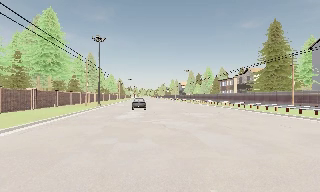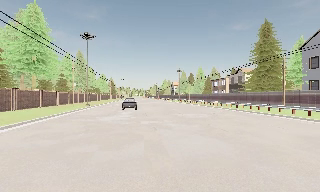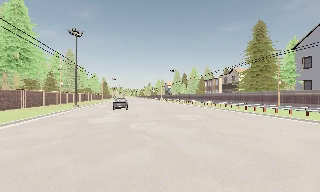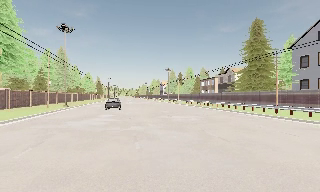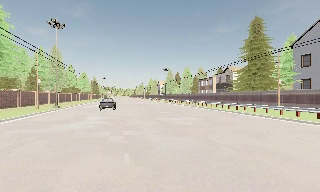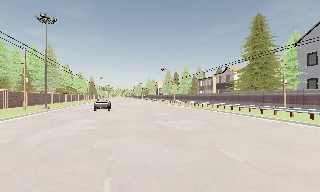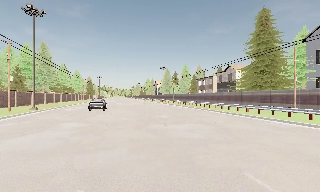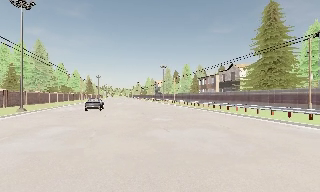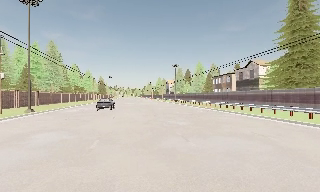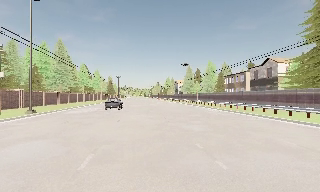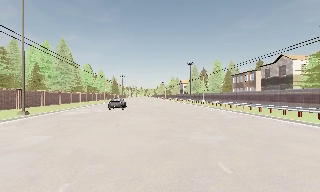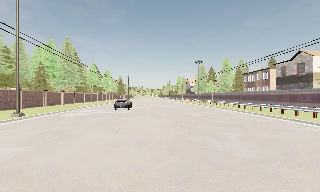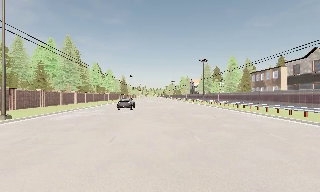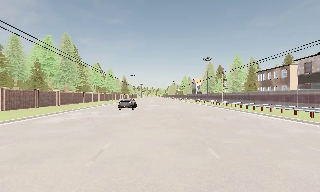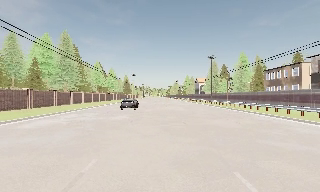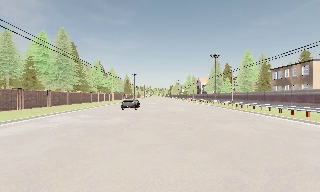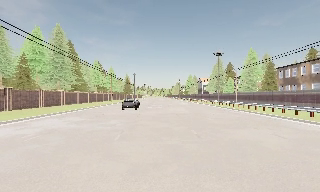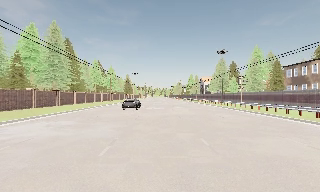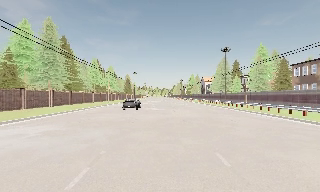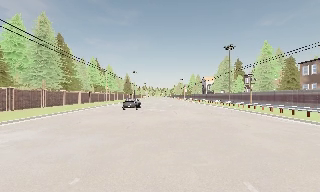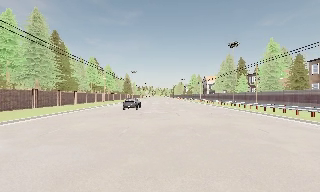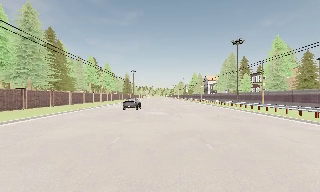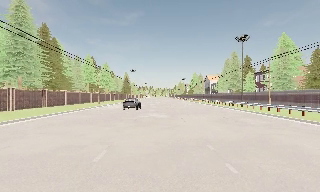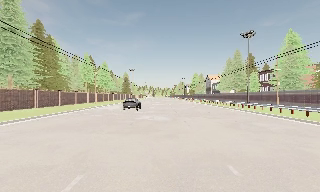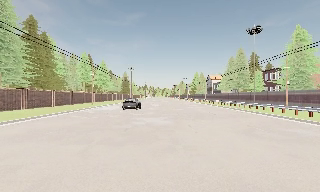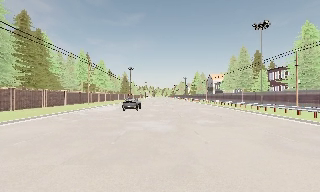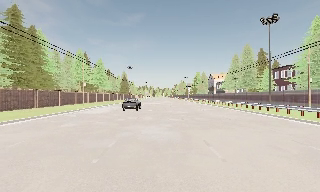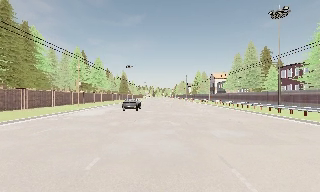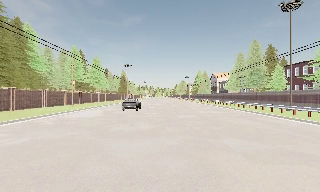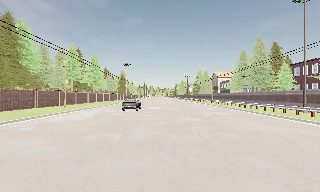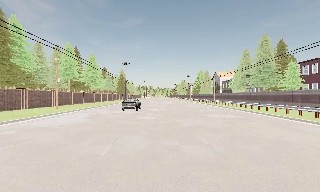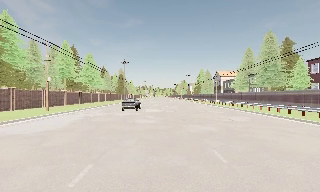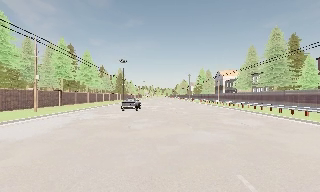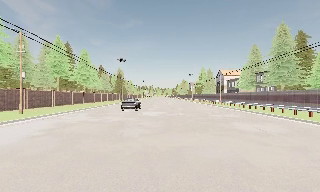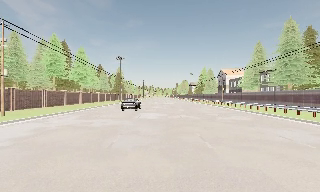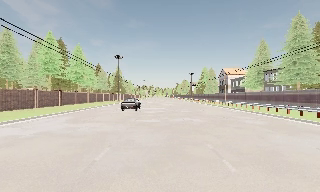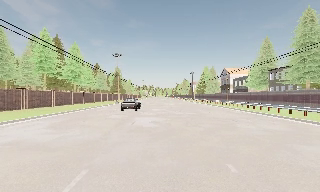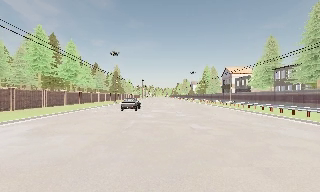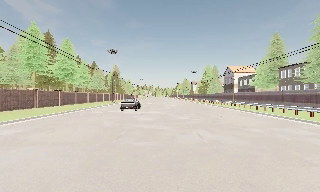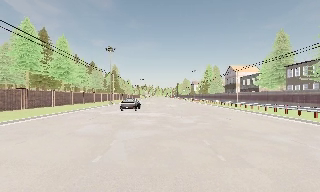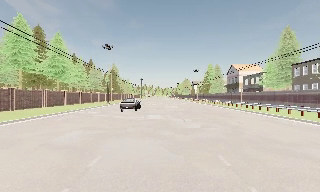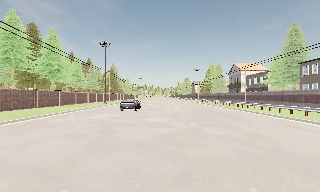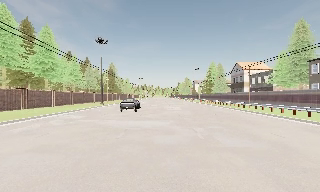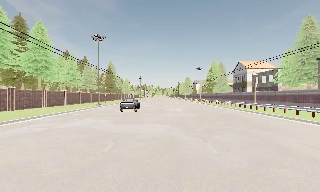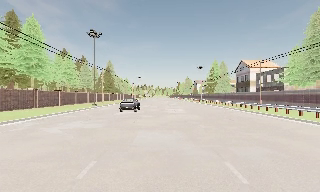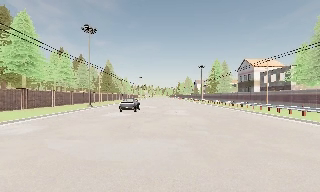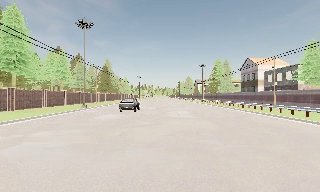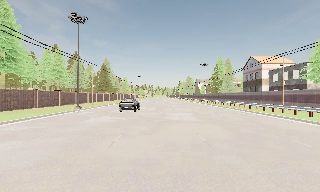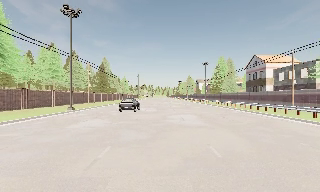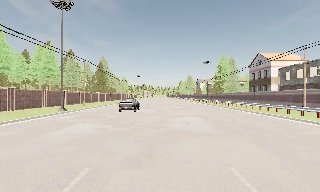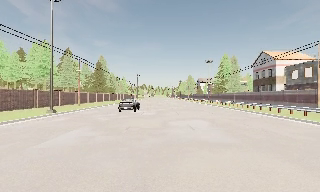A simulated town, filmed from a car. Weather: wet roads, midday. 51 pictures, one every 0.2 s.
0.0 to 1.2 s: The camera travels forward, about 7 m, so what stands in front looms larger. It gains speed.
1.2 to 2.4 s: The camera pans to its left, which is counterclockwise from overhead, by about 10 degrees. It travels forward, about 10 m, so what stands in front looms larger.
2.4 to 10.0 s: The camera travels forward, about 65 m, so what stands in front looms larger.
The film runs forward here.
